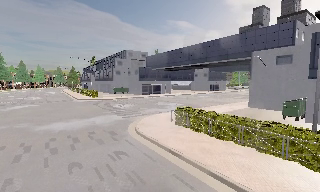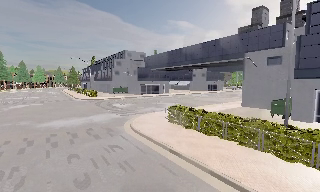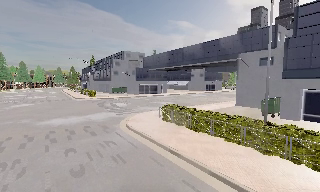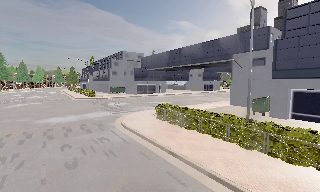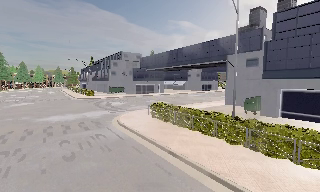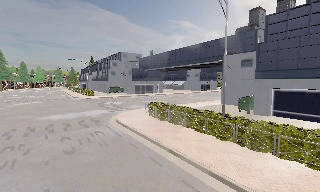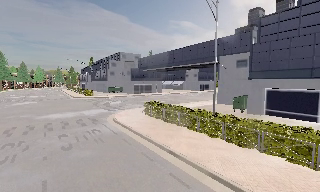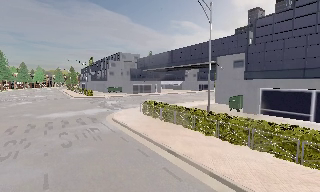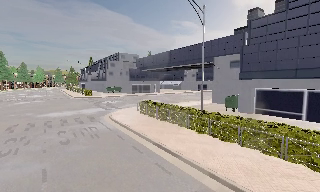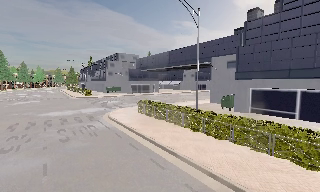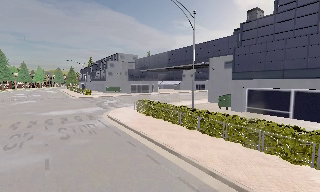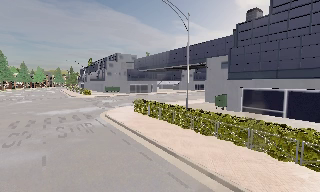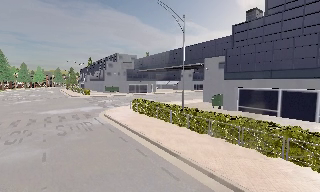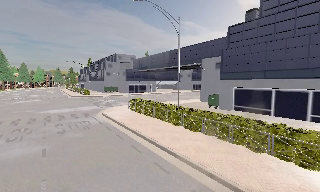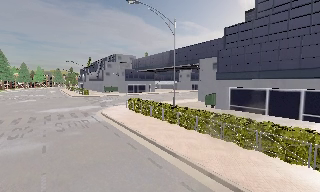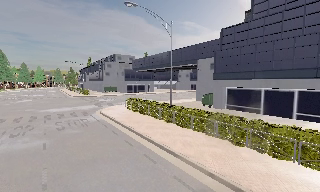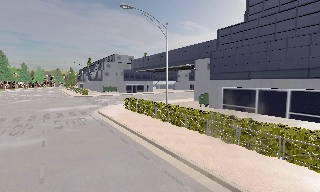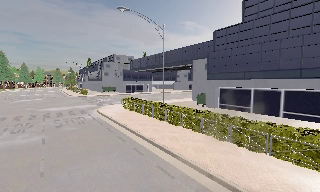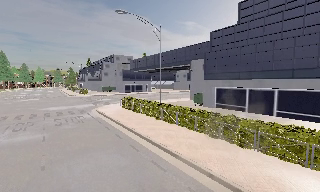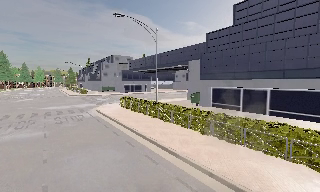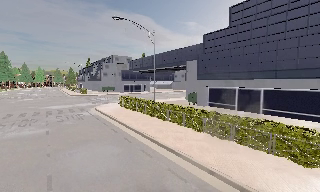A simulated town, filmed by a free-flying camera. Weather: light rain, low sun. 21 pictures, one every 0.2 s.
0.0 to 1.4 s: The camera travels backward and to its right, about 4.5 m, so what stands in front gets smaller. It loses speed.
1.4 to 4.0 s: The camera travels backward and to its right, about 6 m, so what stands in front gets smaller.
The film runs backward here.
